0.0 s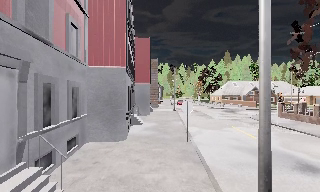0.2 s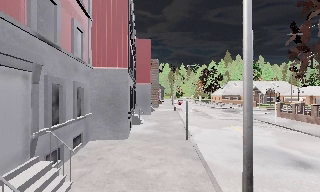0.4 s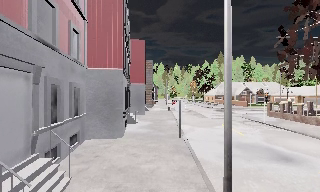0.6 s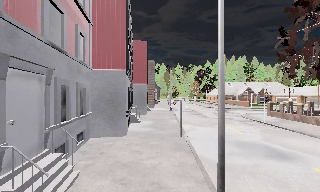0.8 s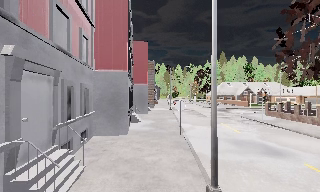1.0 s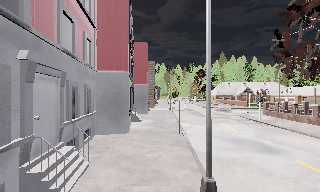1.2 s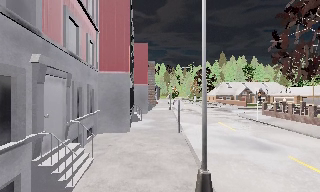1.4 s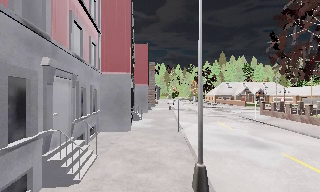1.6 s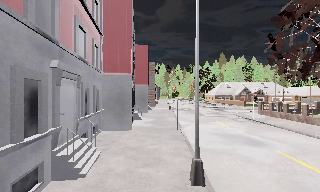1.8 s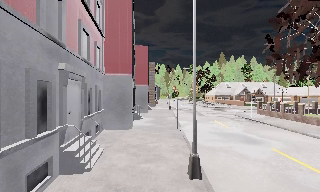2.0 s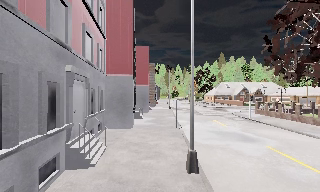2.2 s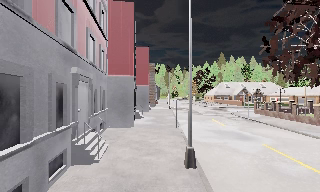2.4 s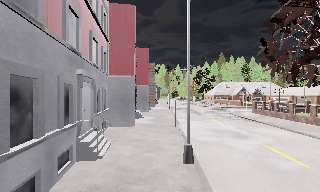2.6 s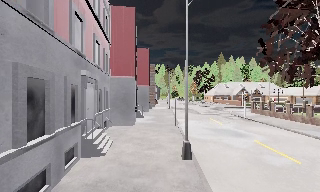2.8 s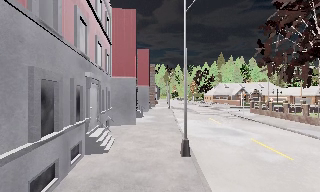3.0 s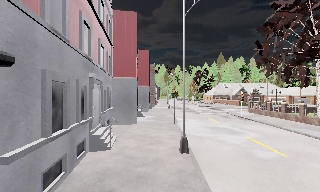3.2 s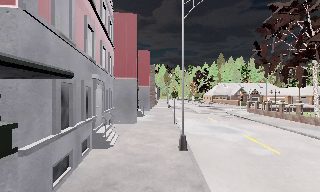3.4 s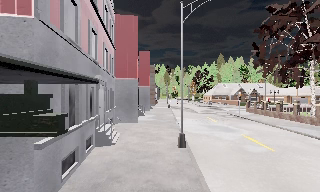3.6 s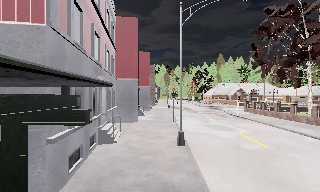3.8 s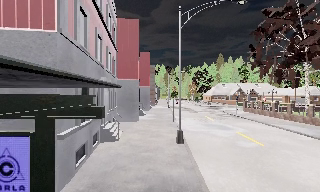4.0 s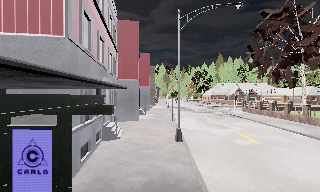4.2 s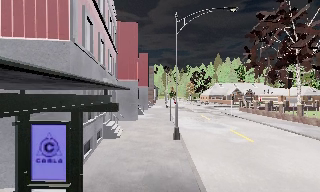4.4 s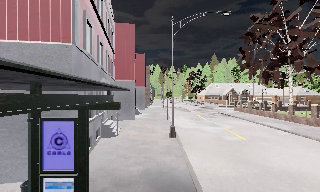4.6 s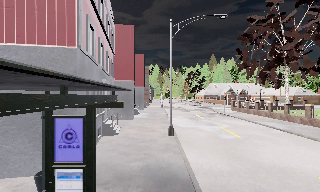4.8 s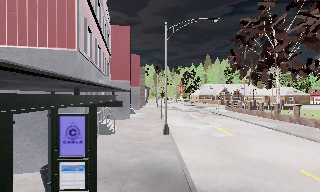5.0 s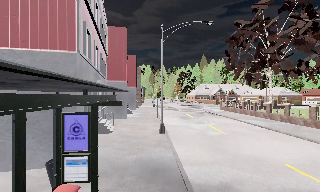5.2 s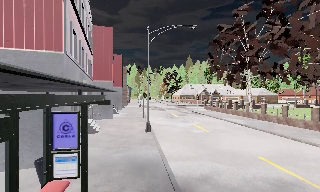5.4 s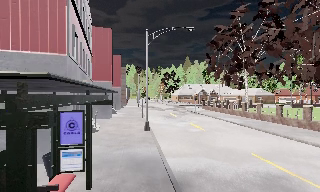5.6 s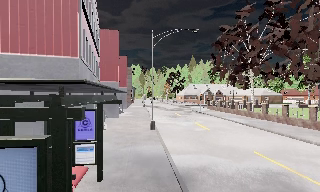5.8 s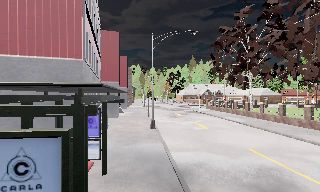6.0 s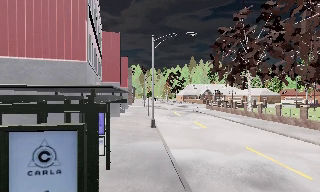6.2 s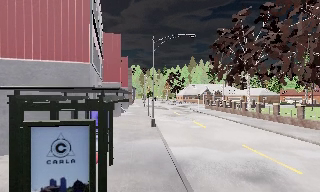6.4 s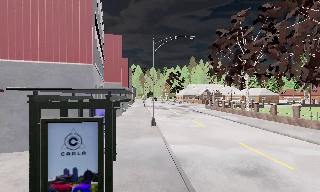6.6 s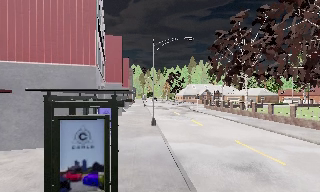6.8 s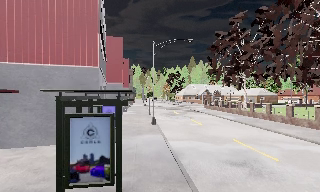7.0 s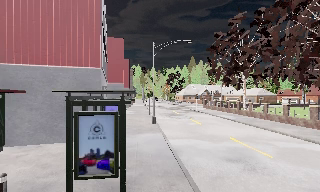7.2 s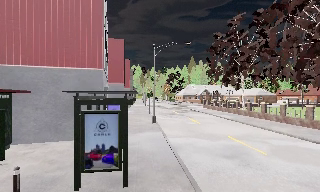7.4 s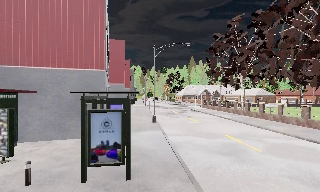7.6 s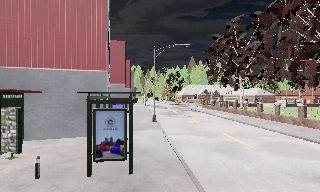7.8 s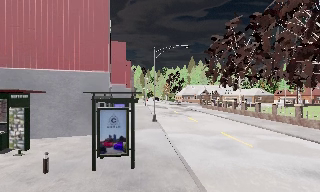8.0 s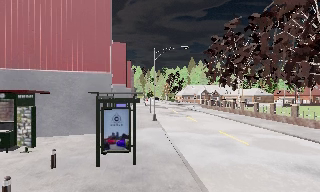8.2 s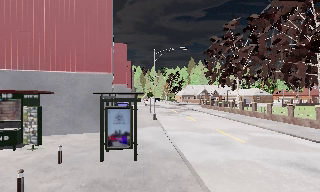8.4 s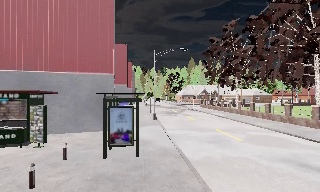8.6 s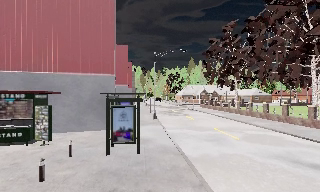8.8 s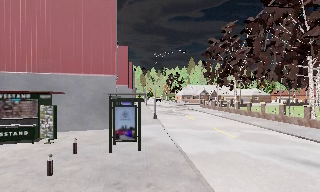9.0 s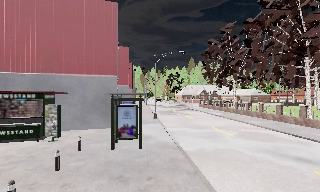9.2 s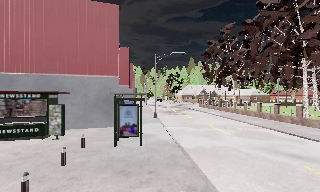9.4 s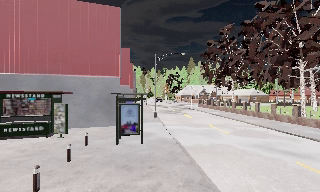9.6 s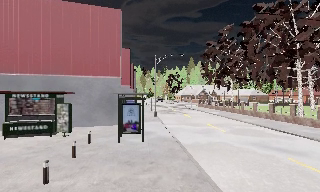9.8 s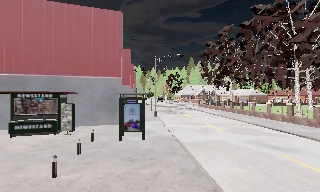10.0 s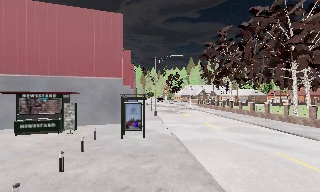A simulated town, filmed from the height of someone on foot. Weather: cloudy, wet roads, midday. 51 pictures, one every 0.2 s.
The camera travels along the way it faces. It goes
backward.
0.0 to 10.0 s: The camera pans to its right, which is clockwise from overhead, by about 10 degrees. It travels backward, about 18 m, so what stands in front gets smaller.
The film runs backward here.
